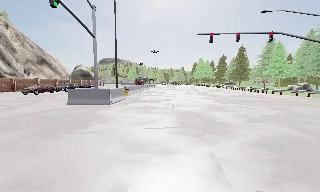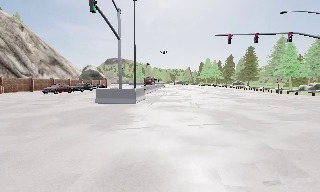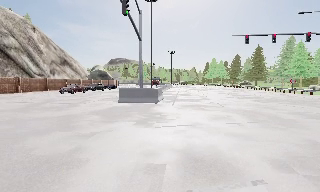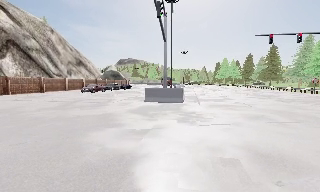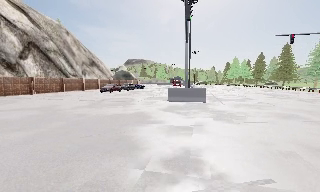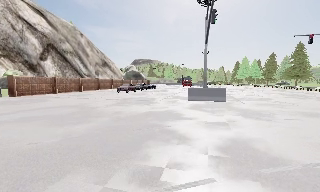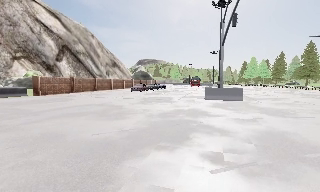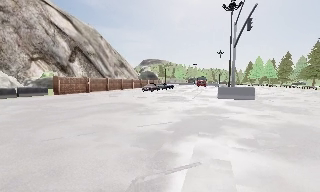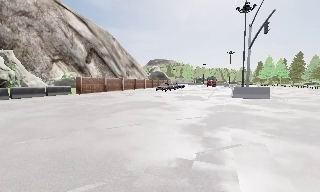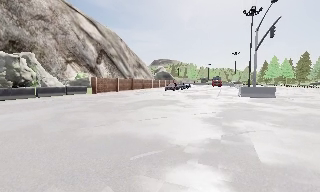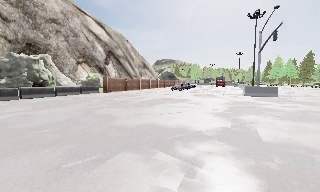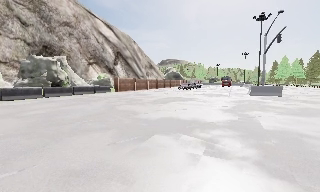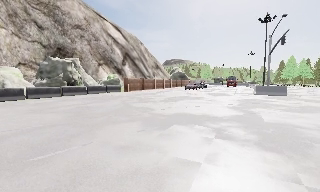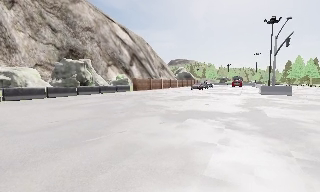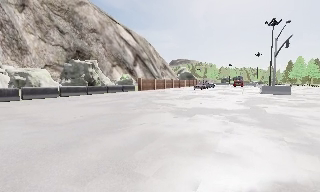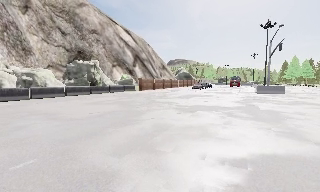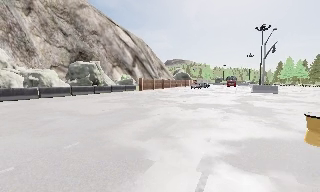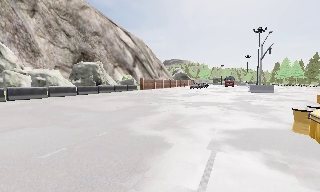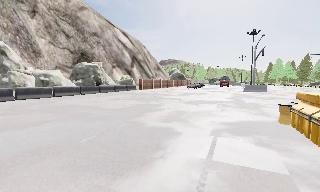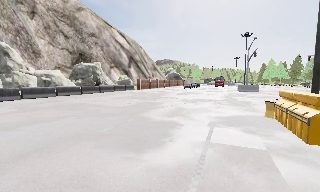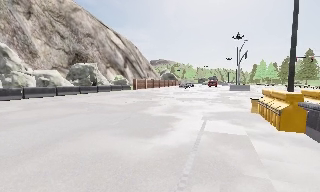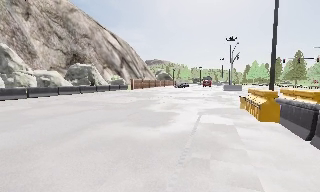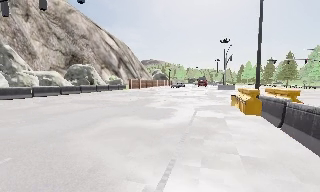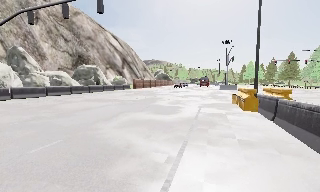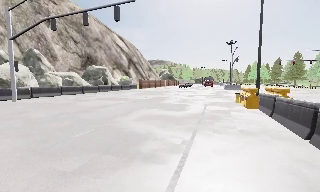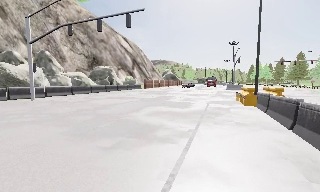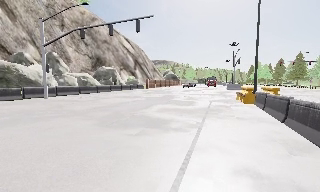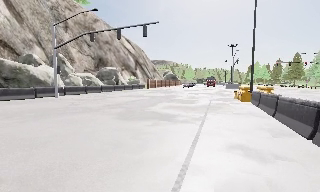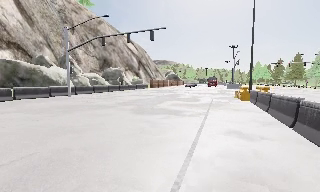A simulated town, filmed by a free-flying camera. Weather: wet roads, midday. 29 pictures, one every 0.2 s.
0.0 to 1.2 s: The camera pans to its left, which is counterclockwise from overhead, by about 10 degrees. It travels to its left, about 9 m, so close, fixed things drift to the right.
1.2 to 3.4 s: The camera travels backward and to its left, about 15 m, so what stands in front gets smaller.
3.4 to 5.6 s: The camera travels backward, about 13 m, so what stands in front gets smaller.
The film runs forward here.
